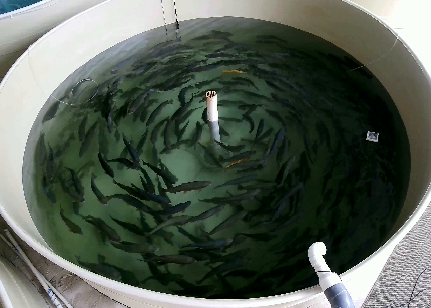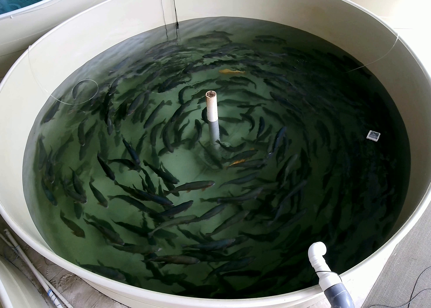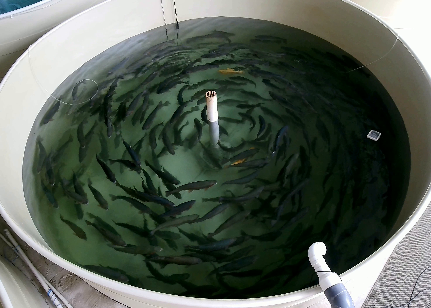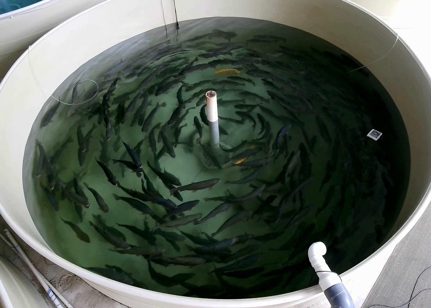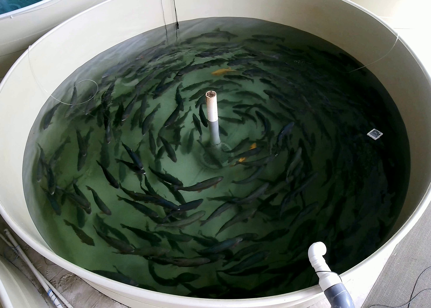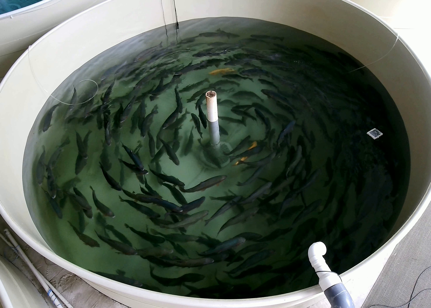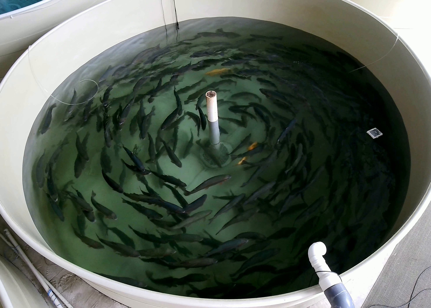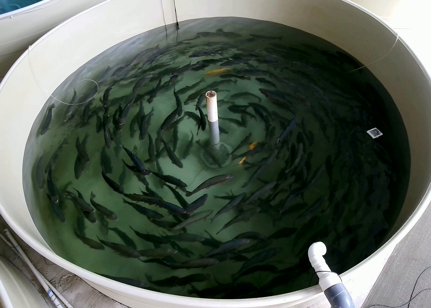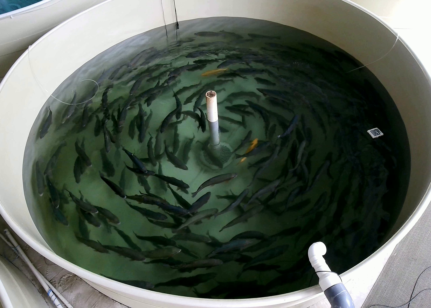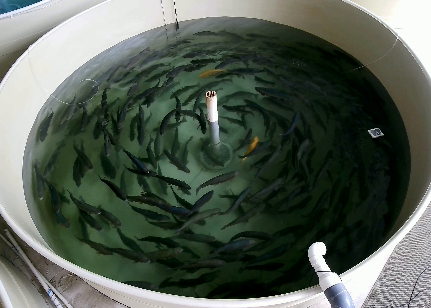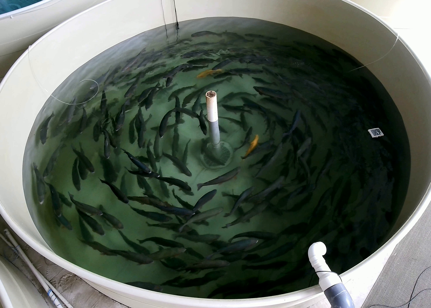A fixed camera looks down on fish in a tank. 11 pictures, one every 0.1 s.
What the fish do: Normal cruising.
